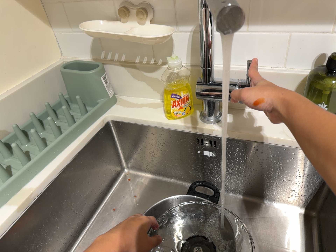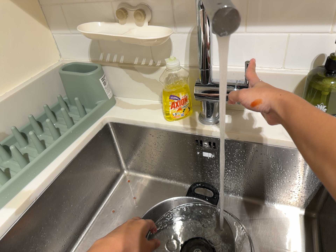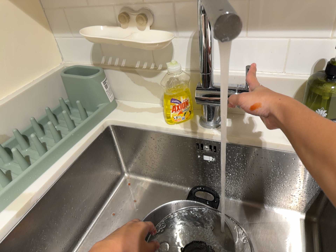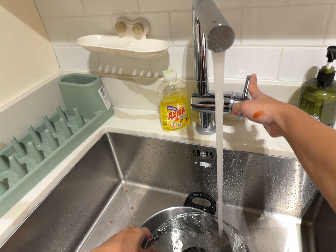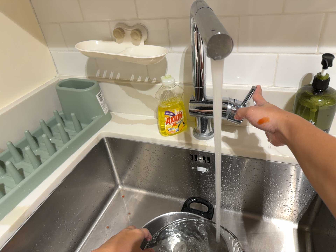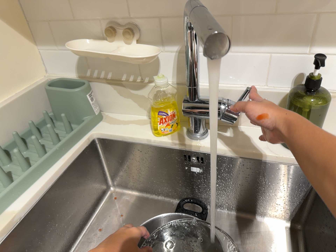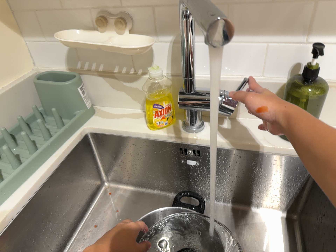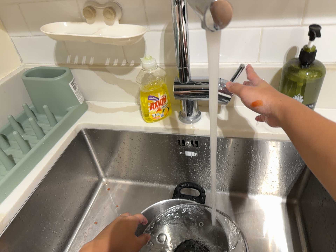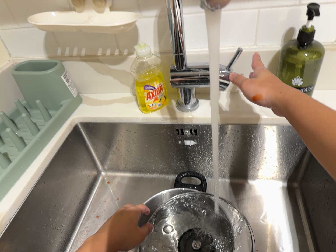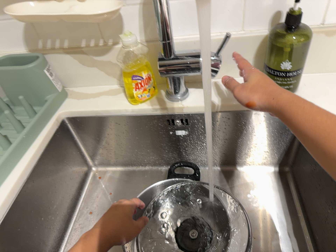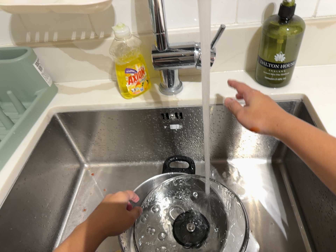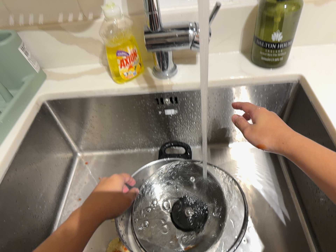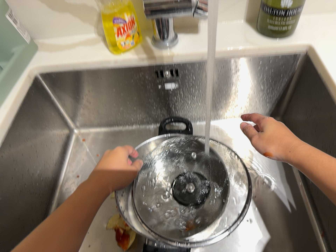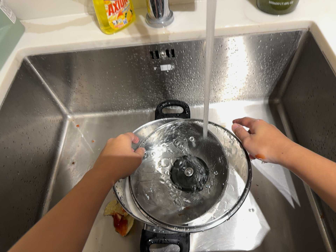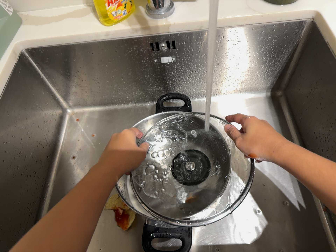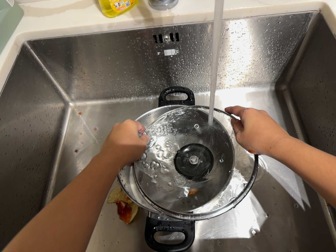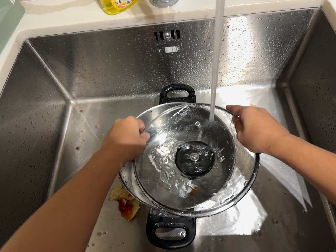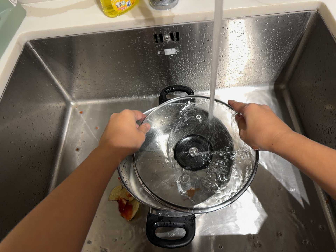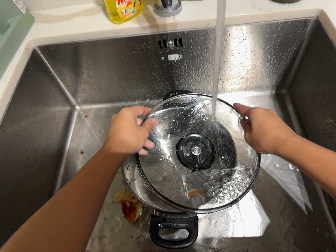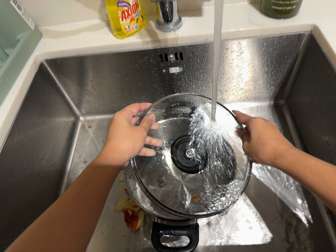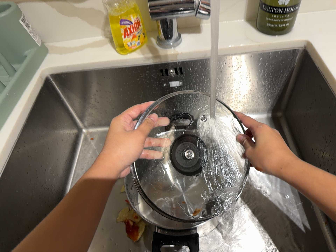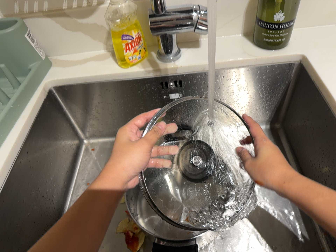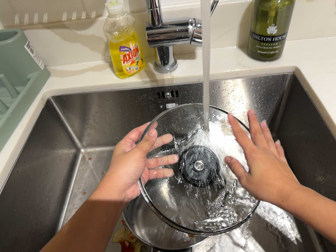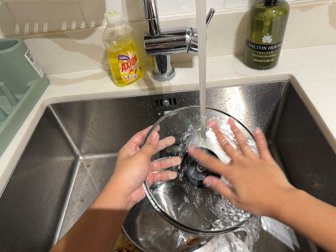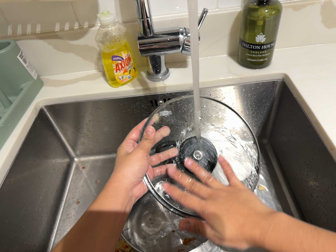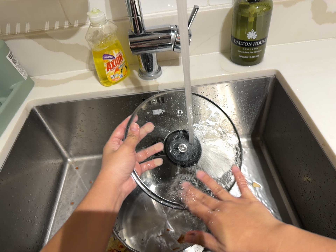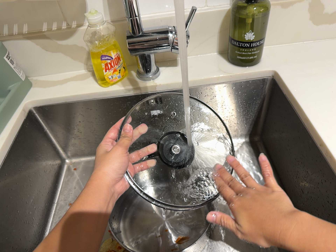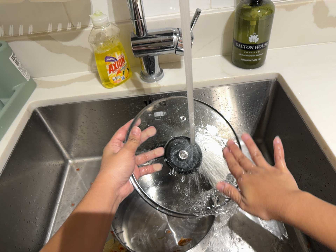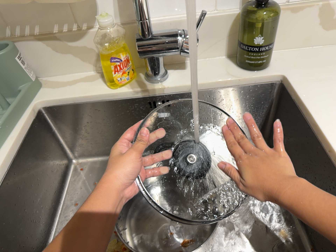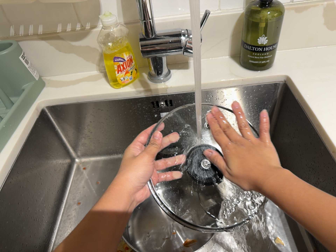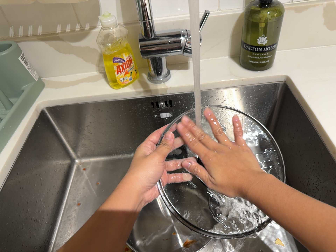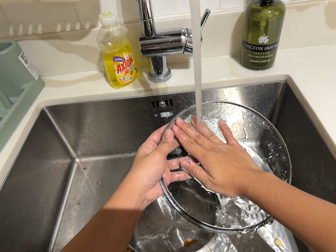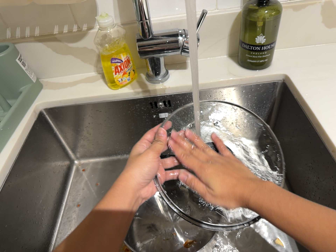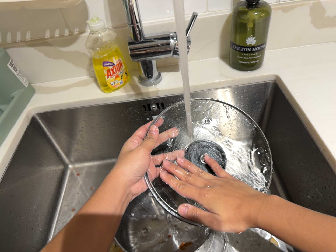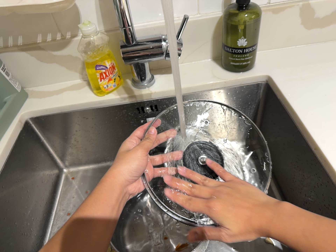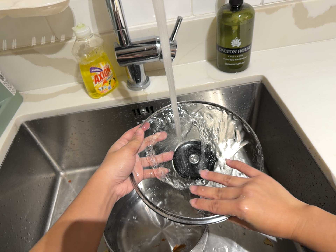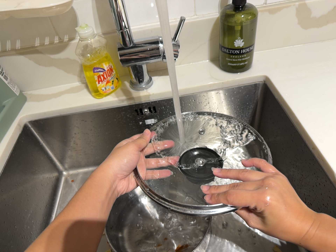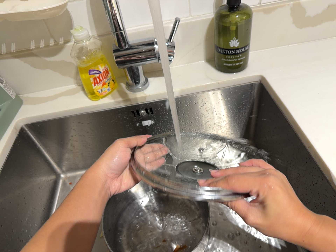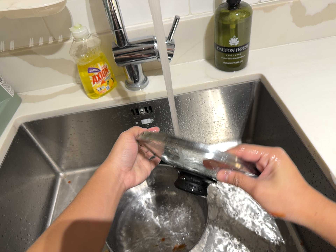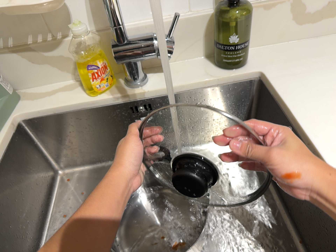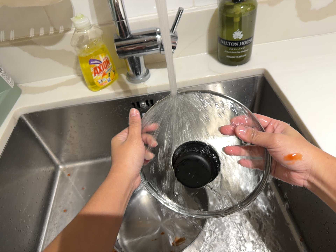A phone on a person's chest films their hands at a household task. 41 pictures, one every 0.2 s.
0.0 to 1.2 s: The camera shifts only a little, or ends up much as it began.
1.2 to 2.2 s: The camera's aim tips toward the bottom of its view by about 10 degrees, and the scene shifts upward. It rolls about its line of sight by about 10 degrees, and the scene rotates counterclockwise.
2.2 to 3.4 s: The camera's aim tips toward the bottom of its view by about 10 degrees, and the scene shifts upward.
3.4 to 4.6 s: The camera travels backward, about 6 cm, so what stands in front gets smaller. Its aim tips toward the top of its view by about 15 degrees, and the scene shifts downward.
4.6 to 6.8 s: The camera shifts only a little, or ends up much as it began.
6.8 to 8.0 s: The camera keeps its place and its aim.
The film runs backward here.
